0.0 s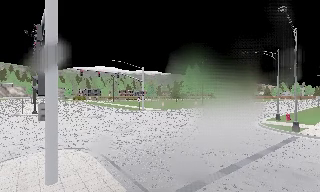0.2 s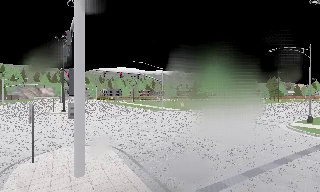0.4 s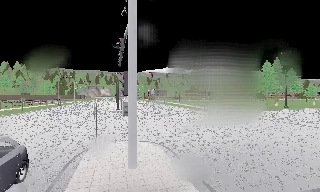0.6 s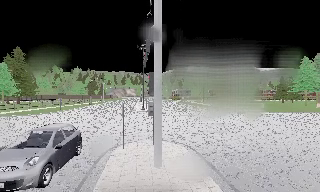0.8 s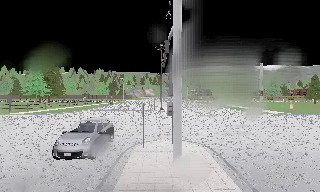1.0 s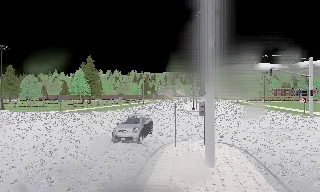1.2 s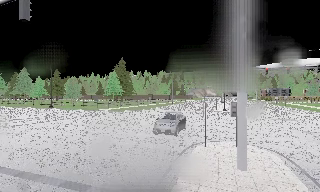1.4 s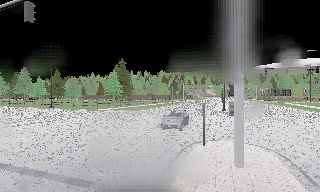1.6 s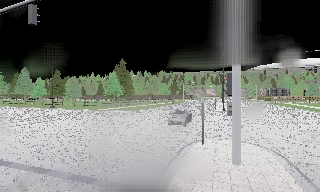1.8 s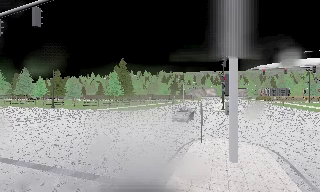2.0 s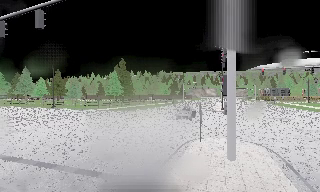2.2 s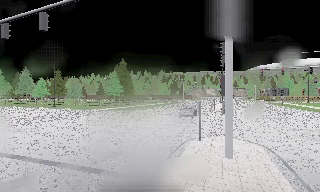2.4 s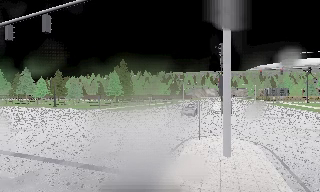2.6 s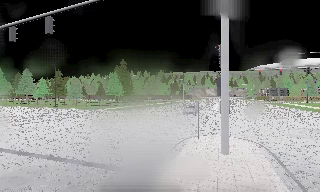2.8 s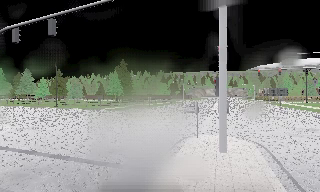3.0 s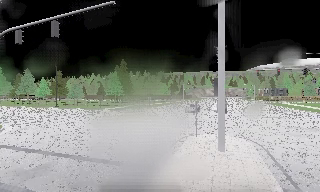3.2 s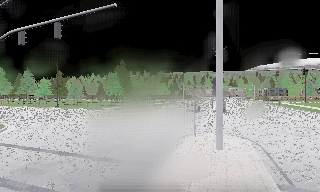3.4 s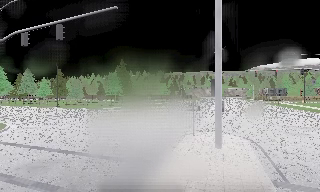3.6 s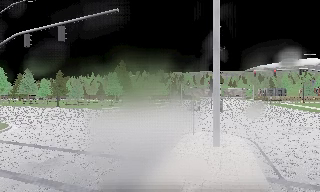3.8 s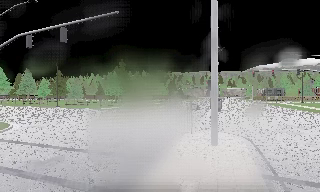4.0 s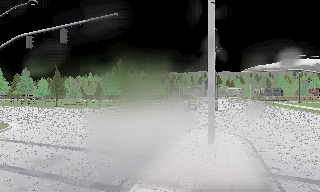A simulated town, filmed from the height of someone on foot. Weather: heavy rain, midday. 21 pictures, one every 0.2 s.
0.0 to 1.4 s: The camera swings to its left by about 60 degrees, and the scene slides to the right. It travels backward, about 1 m.
1.4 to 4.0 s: The camera travels backward, about 2.5 m, so what stands in front gets smaller.
The film runs backward here.
